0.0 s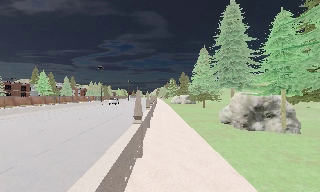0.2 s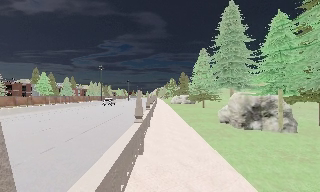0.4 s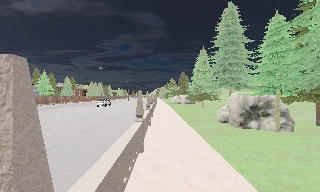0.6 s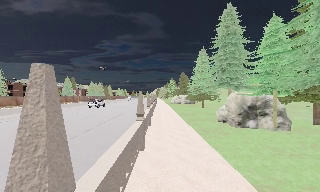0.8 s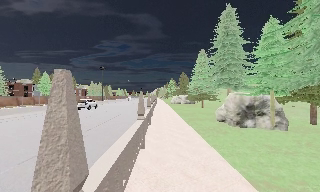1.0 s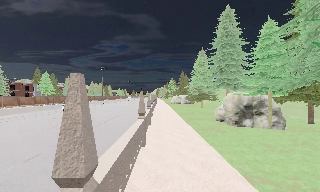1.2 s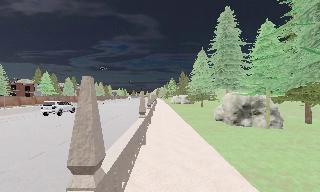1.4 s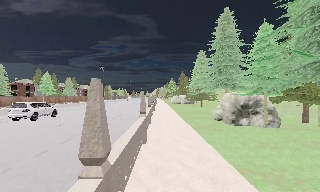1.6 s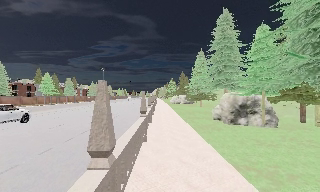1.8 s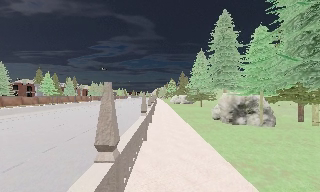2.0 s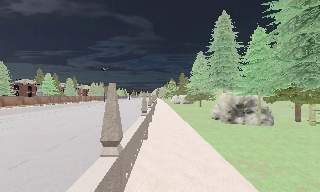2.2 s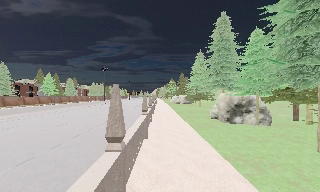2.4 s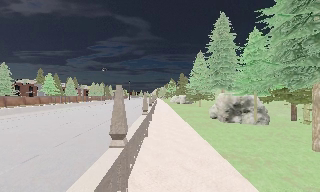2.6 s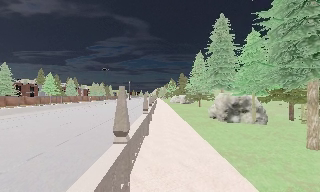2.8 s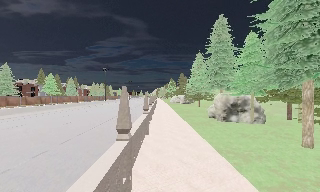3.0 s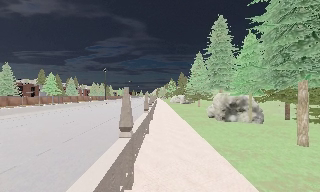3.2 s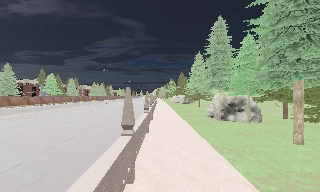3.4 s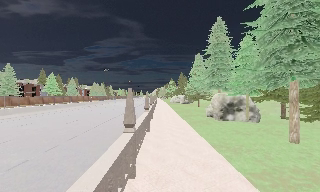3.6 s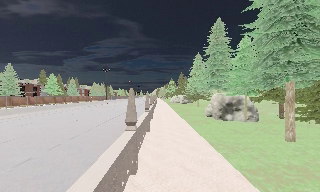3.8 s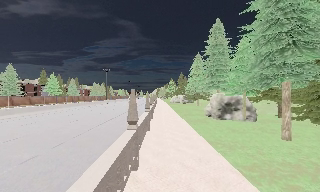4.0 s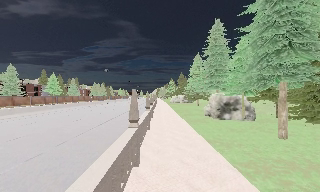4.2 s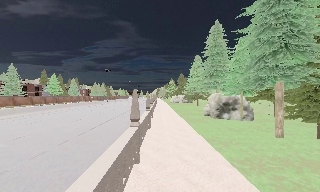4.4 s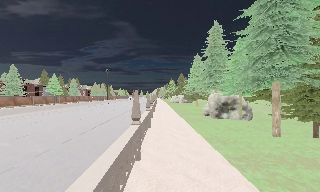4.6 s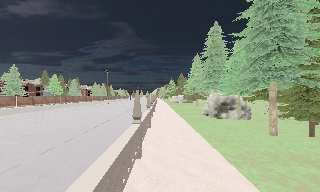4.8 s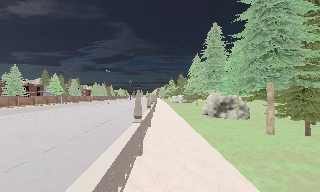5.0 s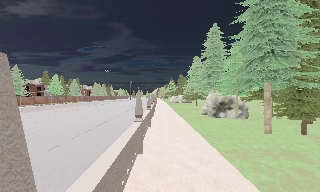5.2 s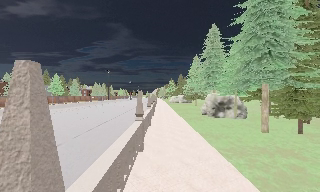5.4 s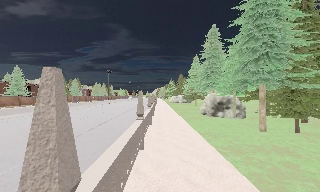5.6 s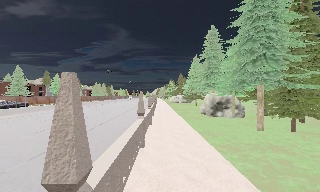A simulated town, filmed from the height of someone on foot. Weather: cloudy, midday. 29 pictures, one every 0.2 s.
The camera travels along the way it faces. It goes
backward.
0.0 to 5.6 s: The camera travels backward, about 8 m, so what stands in front gets smaller.
The film runs backward here.
